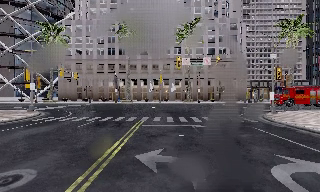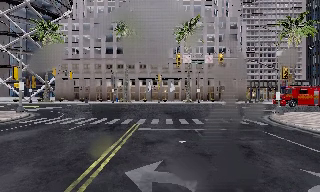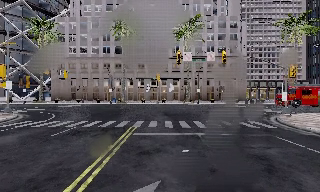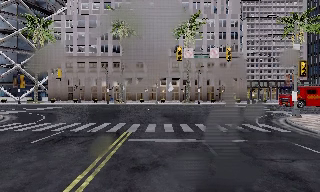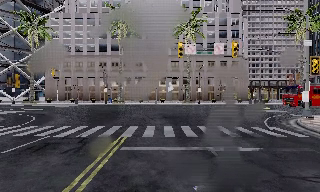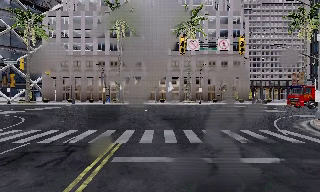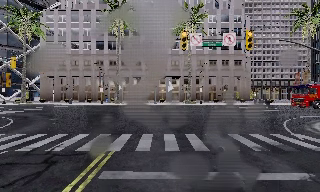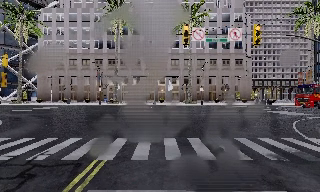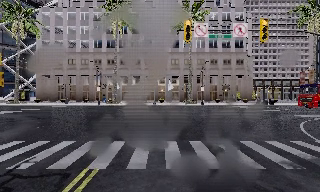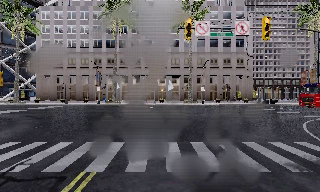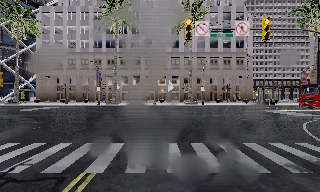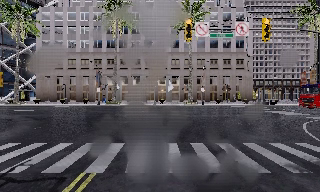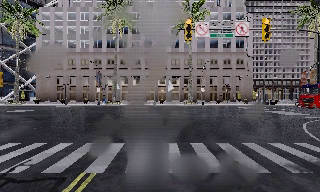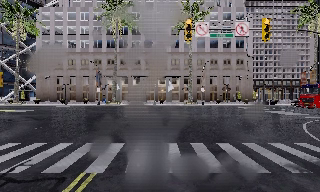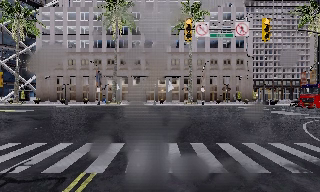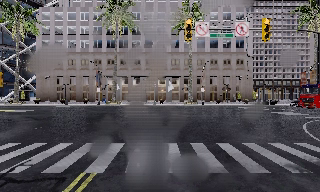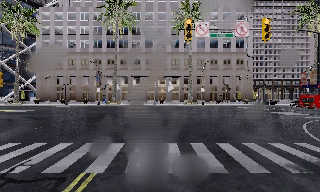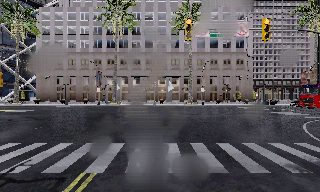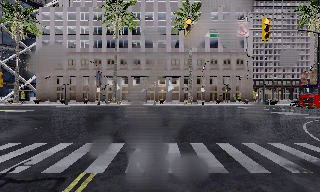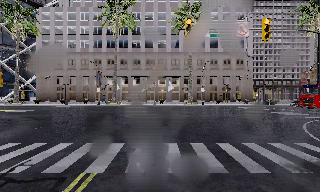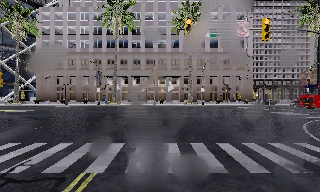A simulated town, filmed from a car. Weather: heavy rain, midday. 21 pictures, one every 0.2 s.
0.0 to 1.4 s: The camera travels forward, about 7 m, so what stands in front looms larger.
1.4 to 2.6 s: The camera travels forward, about 0.5 m, so what stands in front looms larger. It loses speed.
2.6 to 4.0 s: The camera keeps its place and its aim.
The film runs forward here.
